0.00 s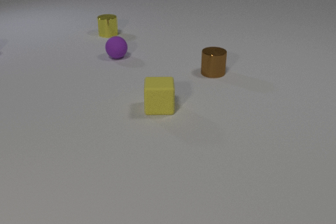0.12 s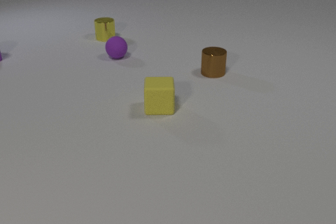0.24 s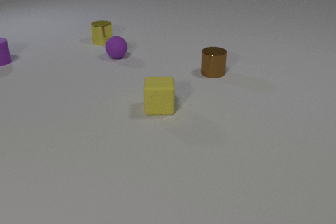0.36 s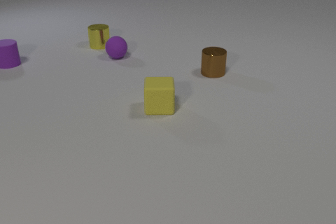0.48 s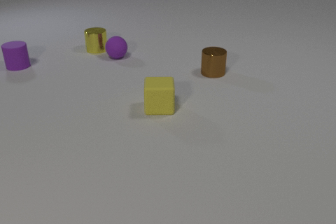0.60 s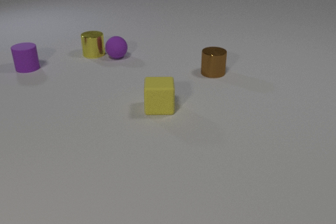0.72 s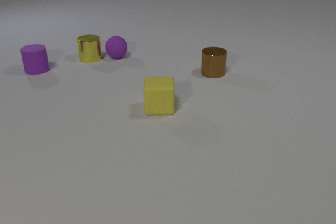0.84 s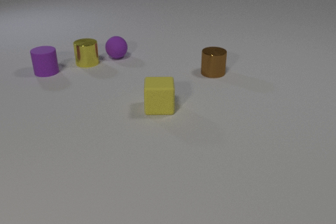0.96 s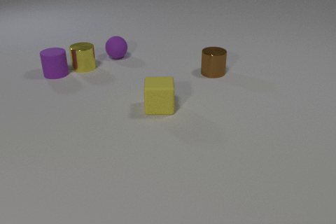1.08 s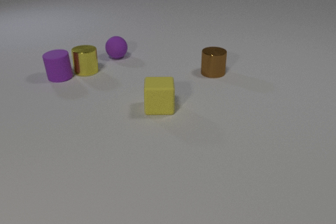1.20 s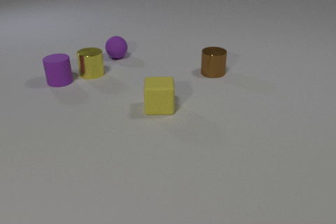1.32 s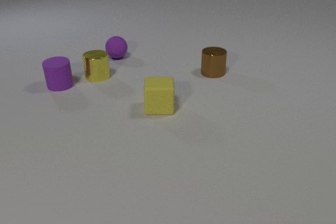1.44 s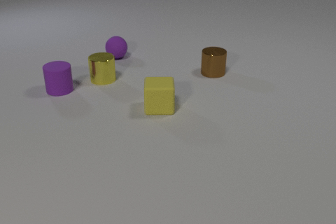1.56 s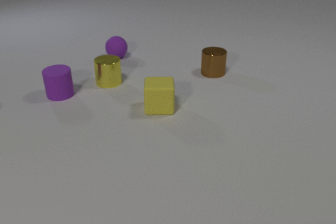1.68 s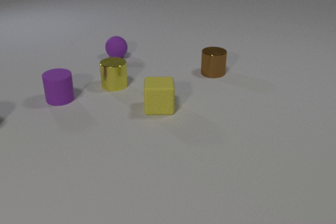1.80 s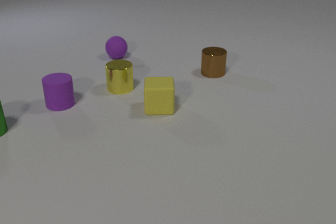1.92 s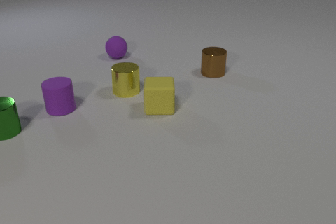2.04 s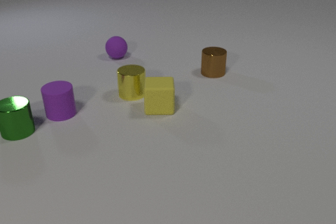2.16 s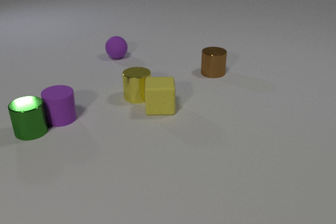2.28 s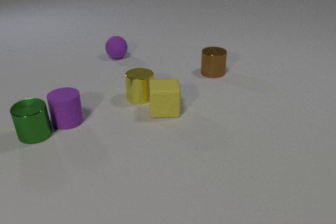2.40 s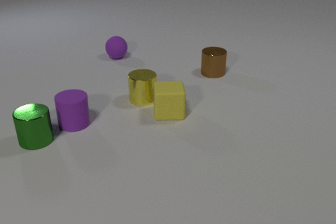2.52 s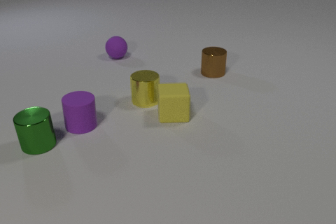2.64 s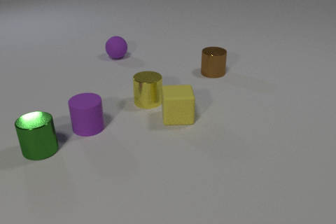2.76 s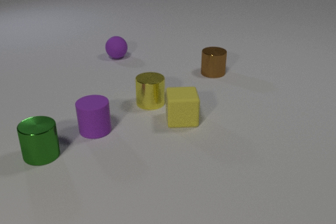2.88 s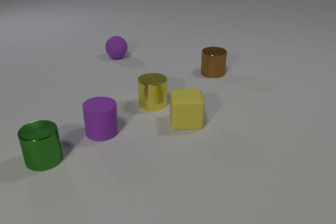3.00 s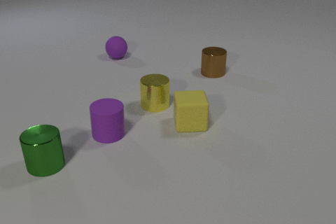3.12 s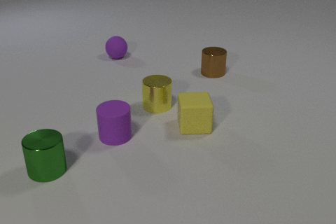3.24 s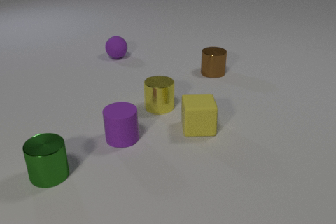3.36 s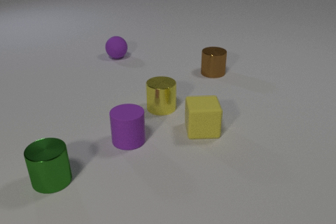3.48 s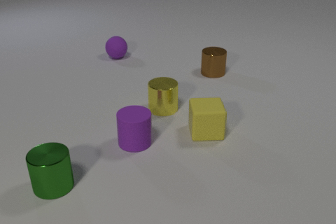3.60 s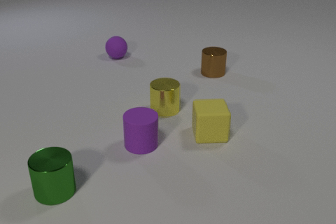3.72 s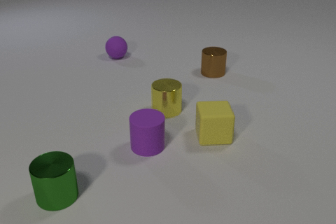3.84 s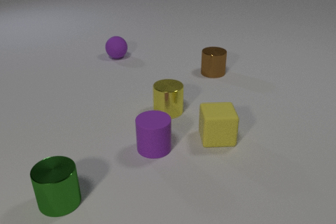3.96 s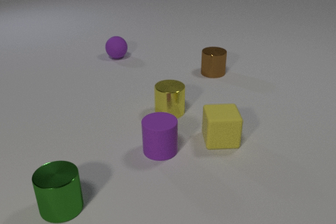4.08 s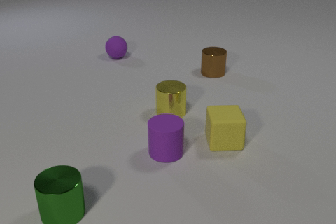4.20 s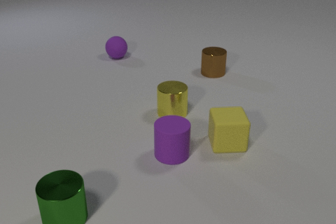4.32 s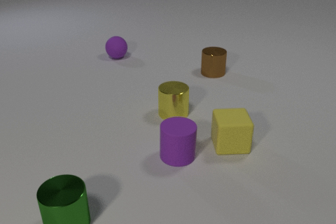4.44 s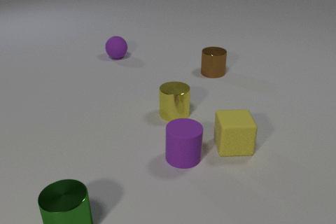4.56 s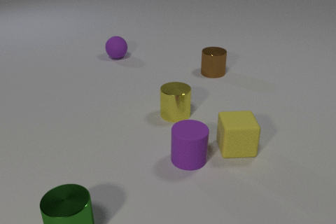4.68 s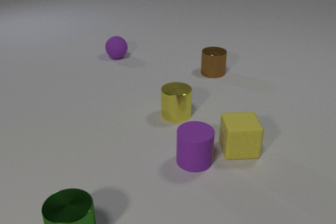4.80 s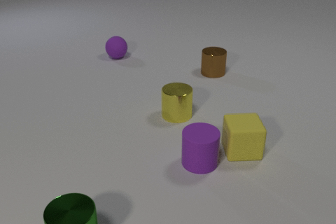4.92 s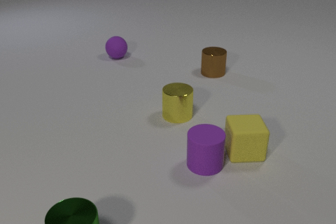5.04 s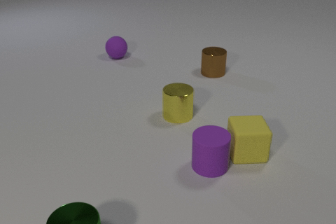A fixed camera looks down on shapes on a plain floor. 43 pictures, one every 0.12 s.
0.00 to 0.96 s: The yellow metal cylinder slides toward the camera. The purple rubber cylinder comes in at the left edge, slides to the right and toward the camera.
0.96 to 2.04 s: The yellow metal cylinder slides toward the camera and to the right. The purple rubber cylinder slides toward the camera. The green metal cylinder comes in at the left edge, slides to the right and toward the camera. The yellow metal cylinder and the purple rubber cylinder collide.
2.04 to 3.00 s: The yellow metal cylinder slides toward the camera and to the right. The purple rubber cylinder slides toward the camera and to the right. The green metal cylinder slides toward the camera. The yellow rubber cube slides to the right and toward the camera. The yellow metal cylinder and the yellow rubber cube collide. The purple rubber cylinder and the green metal cylinder collide.
3.00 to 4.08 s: The yellow metal cylinder slides to the right and toward the camera. The purple rubber cylinder slides to the right and toward the camera. The green metal cylinder slides toward the camera. The yellow rubber cube slides to the right and toward the camera.
4.08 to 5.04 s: The yellow metal cylinder slides to the right and toward the camera. The purple rubber cylinder slides to the right and toward the camera. The green metal cylinder slides toward the camera. The yellow rubber cube slides to the right and toward the camera.
What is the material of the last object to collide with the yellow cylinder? rubber.
How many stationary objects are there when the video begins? 3.
Are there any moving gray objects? no.
